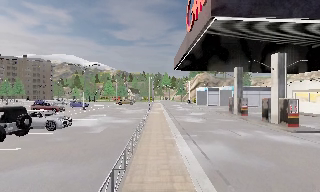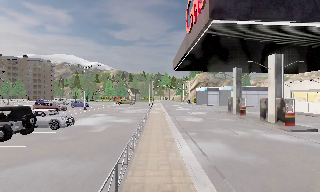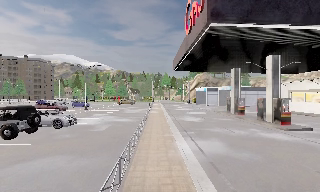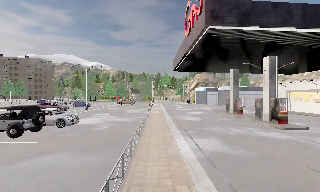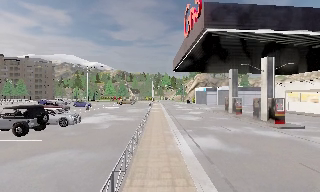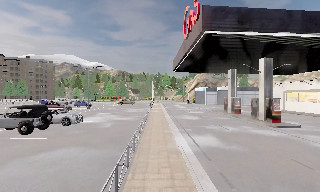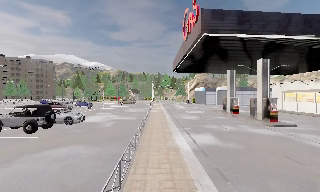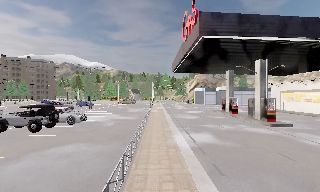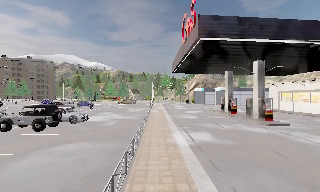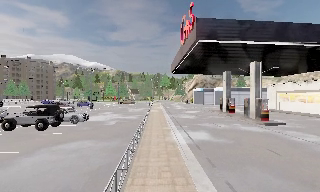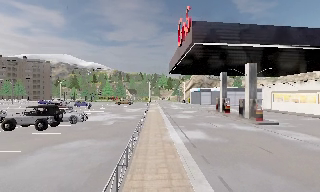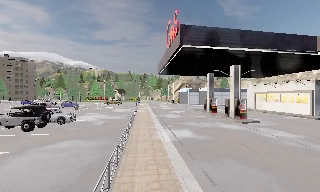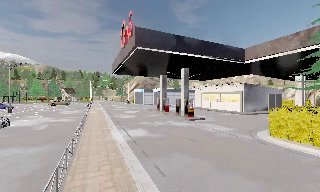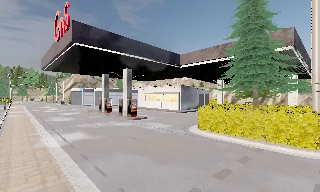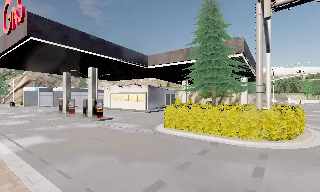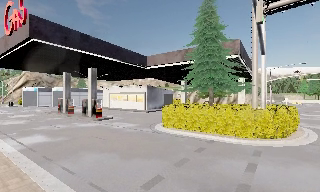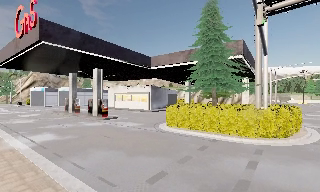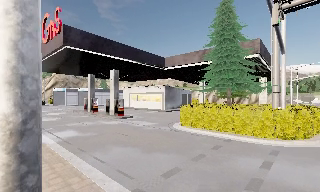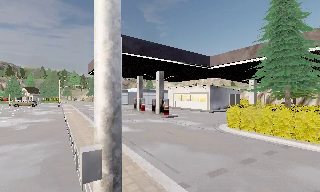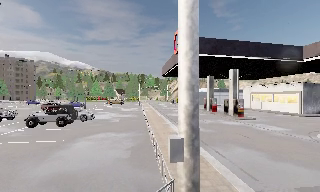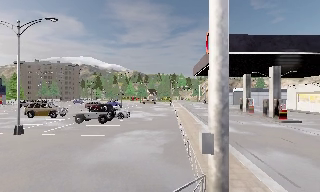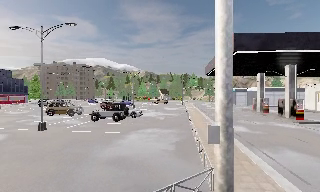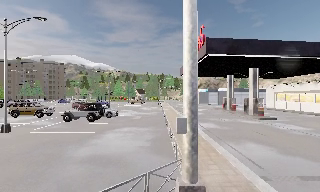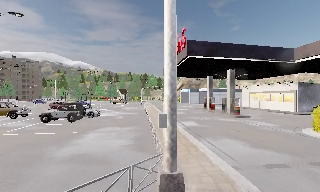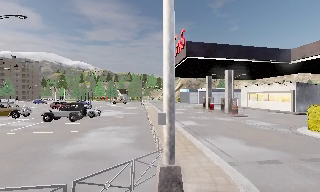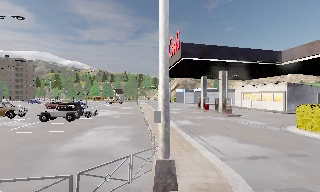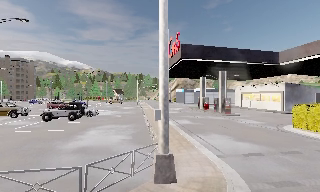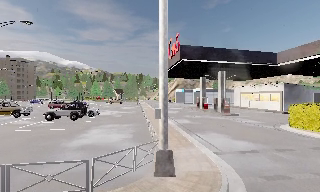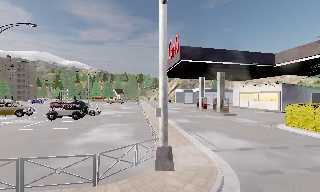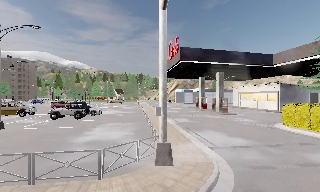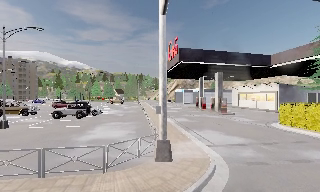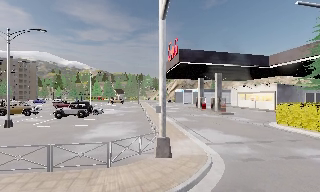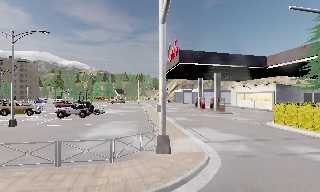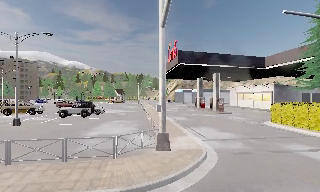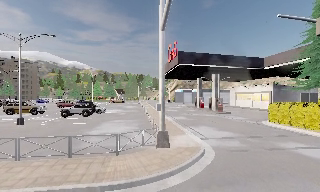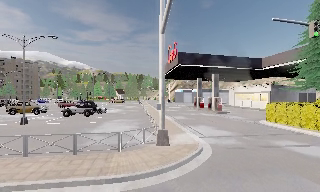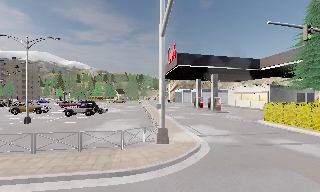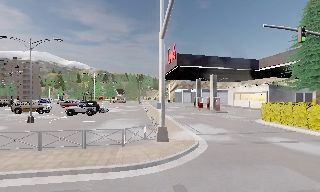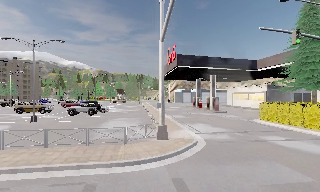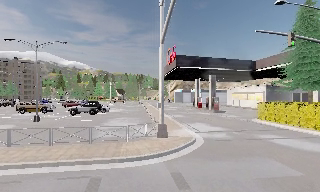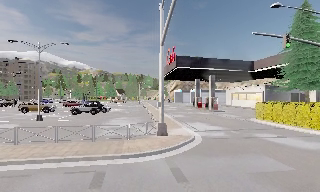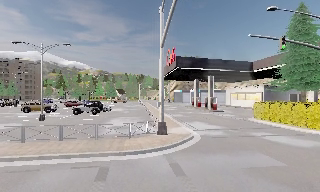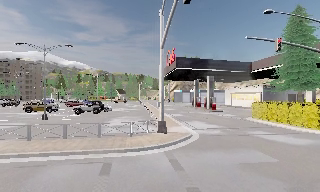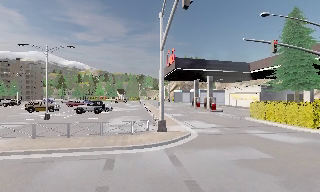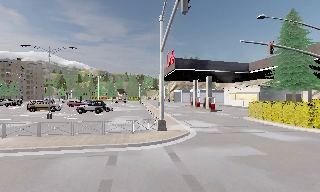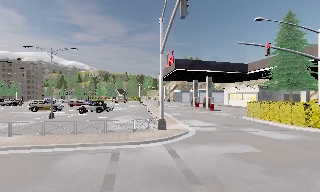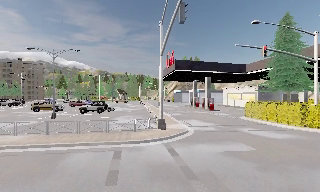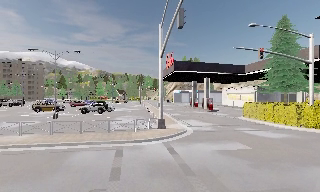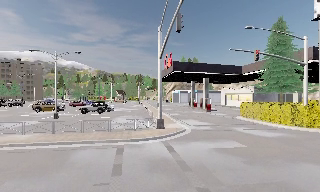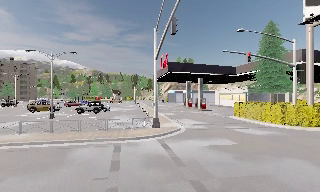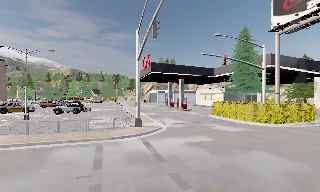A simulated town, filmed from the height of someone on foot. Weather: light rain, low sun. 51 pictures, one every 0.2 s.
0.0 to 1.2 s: The camera travels backward, about 2 m, so what stands in front gets smaller.
1.2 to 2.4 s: The scene slides to the left, as the camera pans about 20 degrees to its right. It travels backward, about 2 m, so what stands in front gets smaller.
2.4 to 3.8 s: The scene slides to the right, as the camera pans about 15 degrees to its left. It travels backward, about 2.5 m, so what stands in front gets smaller.
3.8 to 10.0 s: The camera travels backward, about 11 m, so what stands in front gets smaller.
The film runs backward here.
